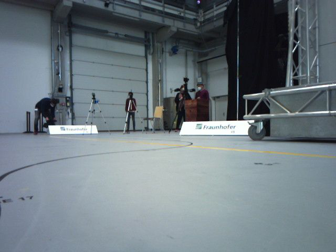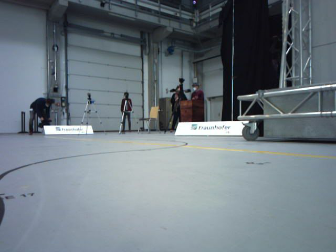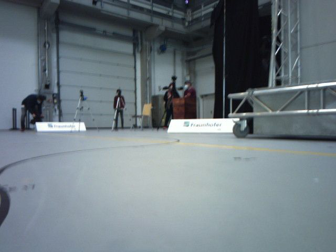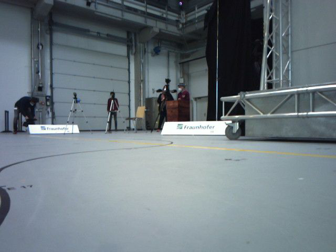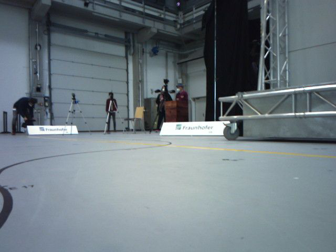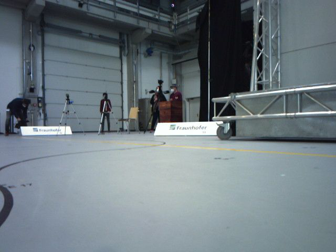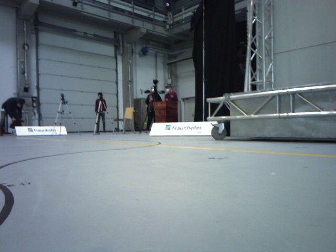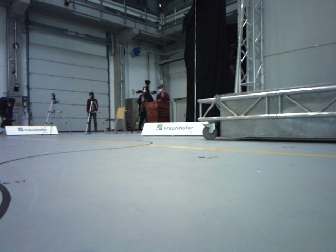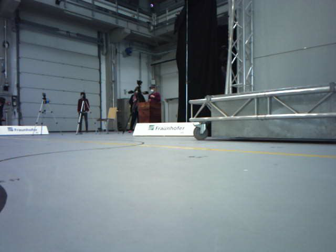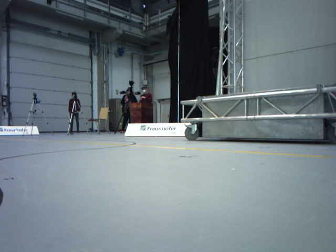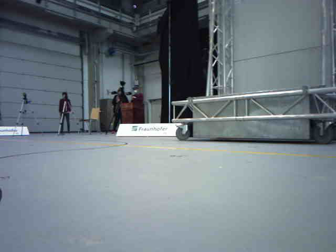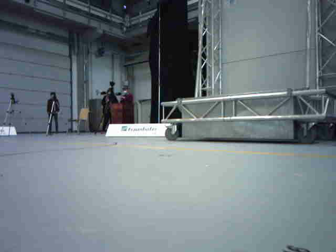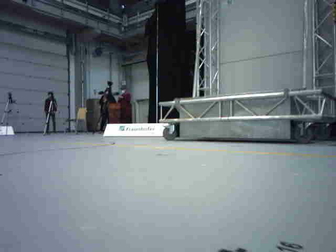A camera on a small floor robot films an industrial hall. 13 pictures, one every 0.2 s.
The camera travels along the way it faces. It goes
backward.
0.0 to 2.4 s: The scene slides to the left, as the camera pans about 15 degrees to its right. It travels backward, about 0.5 m, so what stands in front gets smaller.
The film runs backward here.
